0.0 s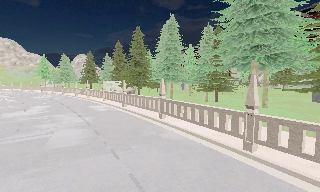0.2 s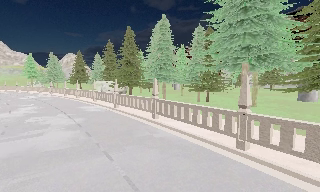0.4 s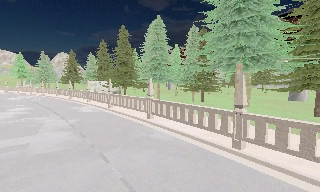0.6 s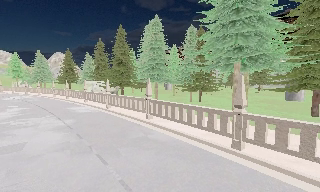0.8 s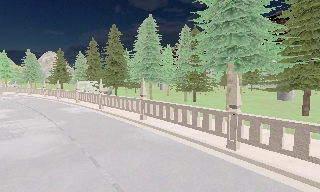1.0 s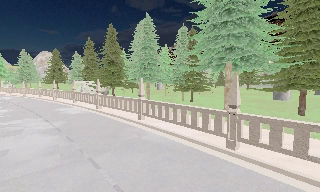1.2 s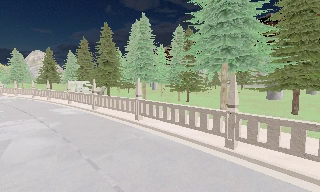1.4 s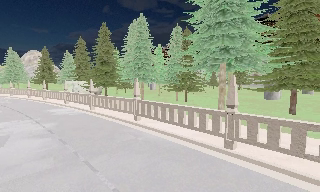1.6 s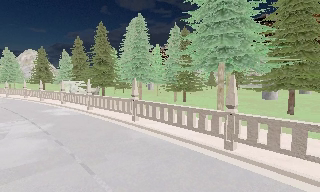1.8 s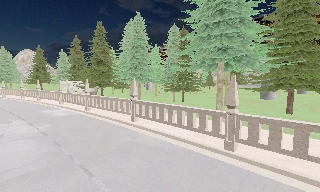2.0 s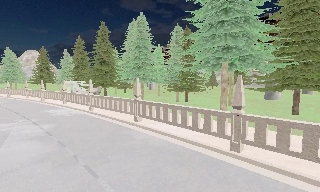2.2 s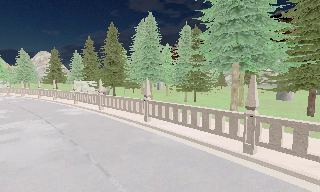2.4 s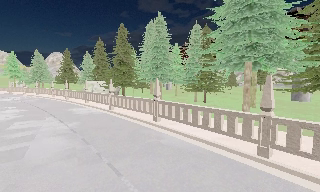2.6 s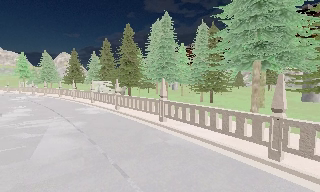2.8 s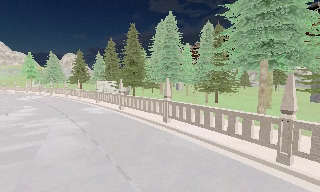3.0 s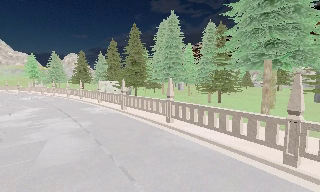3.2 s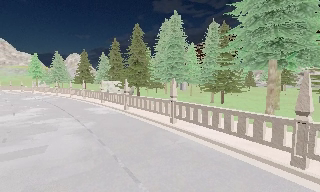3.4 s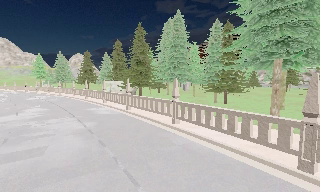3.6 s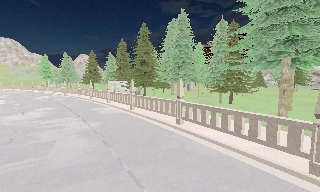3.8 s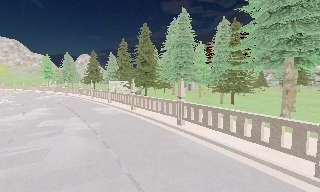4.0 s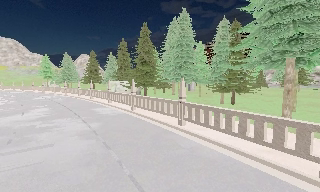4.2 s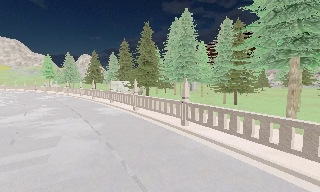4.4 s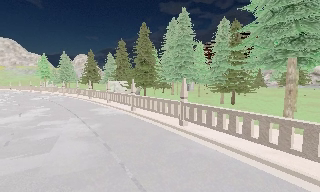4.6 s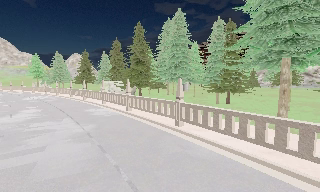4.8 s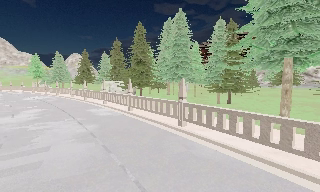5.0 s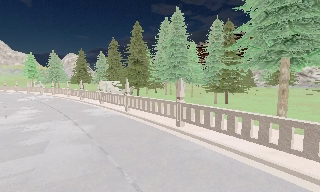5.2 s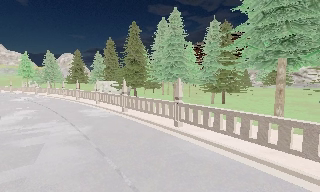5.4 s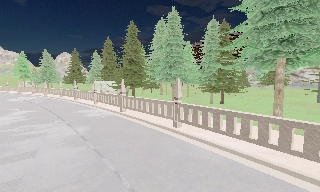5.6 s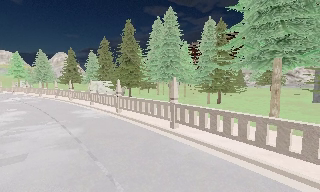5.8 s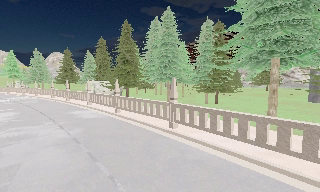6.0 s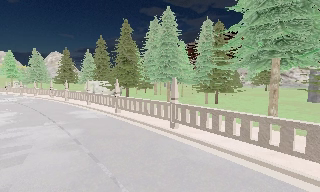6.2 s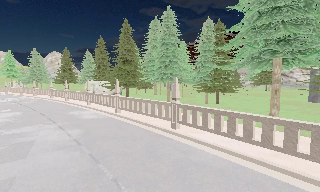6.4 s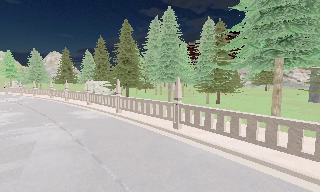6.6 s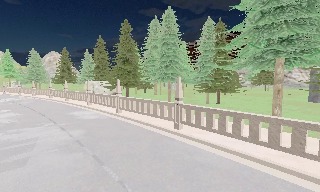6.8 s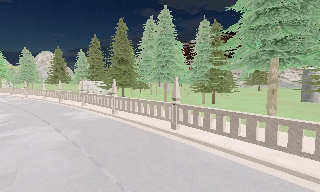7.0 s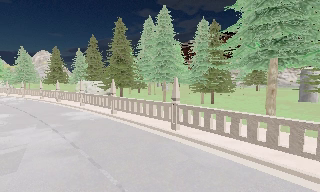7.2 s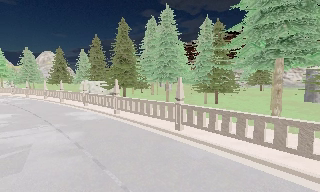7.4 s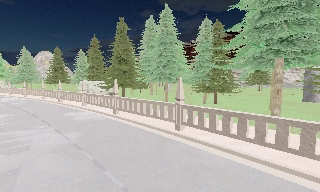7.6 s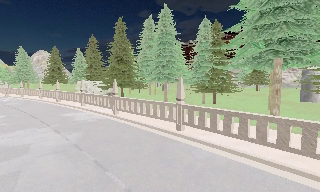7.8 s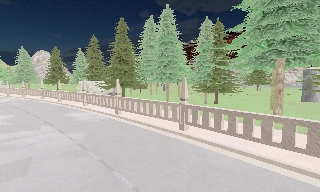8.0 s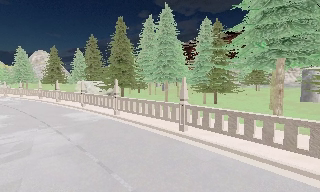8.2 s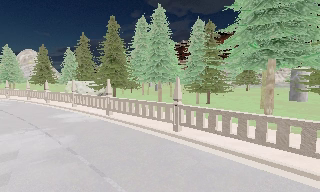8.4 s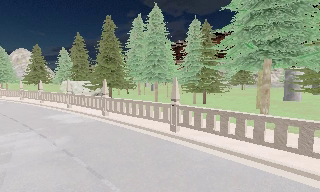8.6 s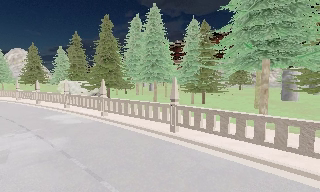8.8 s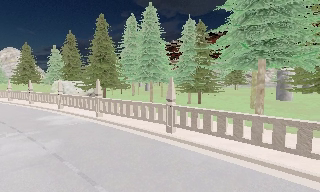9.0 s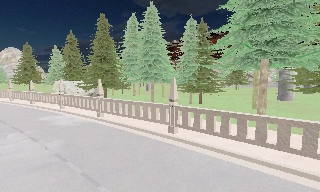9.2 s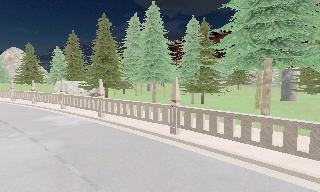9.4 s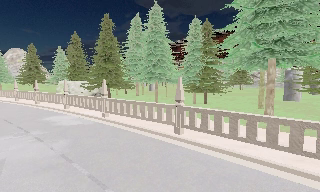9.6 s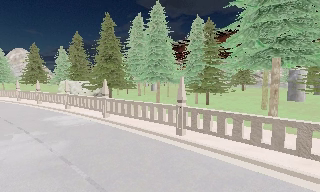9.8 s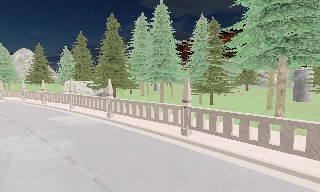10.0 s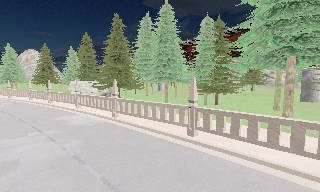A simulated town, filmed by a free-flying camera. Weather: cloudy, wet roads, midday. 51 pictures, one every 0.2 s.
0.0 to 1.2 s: The camera swings to its right by about 10 degrees, and the scene slides to the left. It travels to its left, about 0.5 m.
1.2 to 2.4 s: The camera shifts only a little, or ends up much as it began.
2.4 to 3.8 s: The camera travels forward, about 1 m, so what stands in front looms larger.
3.8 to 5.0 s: The camera shifts only a little, or ends up much as it began.
5.0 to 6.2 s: The camera travels forward, about 0.5 m, so what stands in front looms larger.
6.2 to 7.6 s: The camera travels to its left, about 1 m.
7.6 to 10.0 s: The camera travels forward and to its left, about 1 m, so what stands in front looms larger.
The film runs forward here.
